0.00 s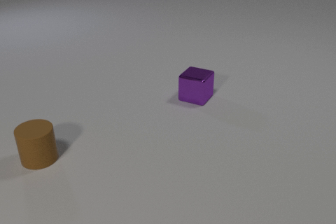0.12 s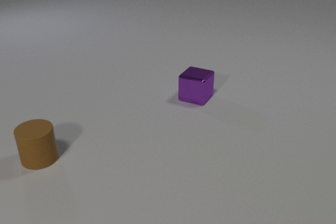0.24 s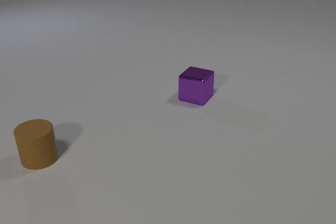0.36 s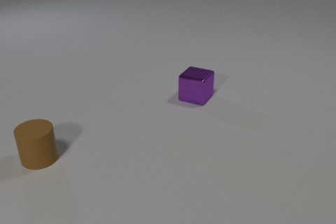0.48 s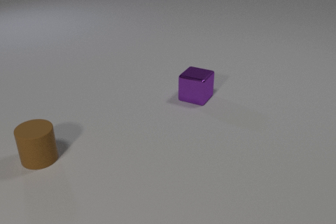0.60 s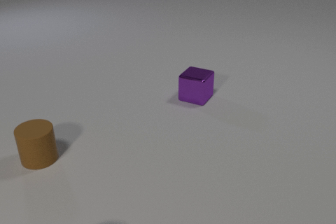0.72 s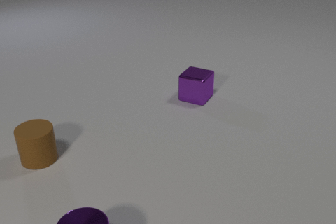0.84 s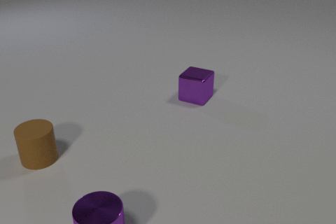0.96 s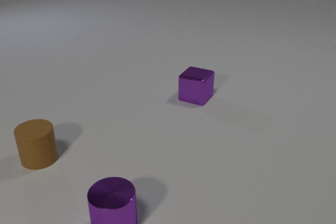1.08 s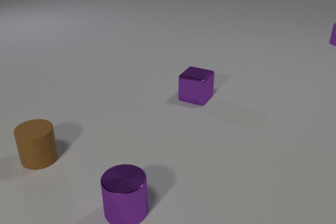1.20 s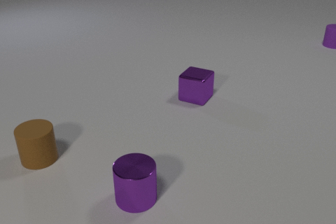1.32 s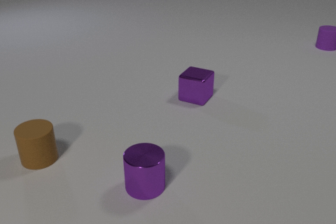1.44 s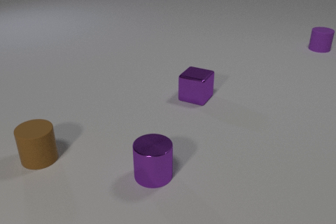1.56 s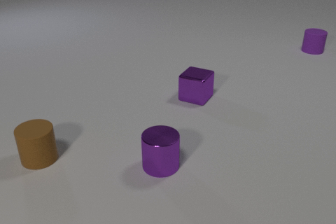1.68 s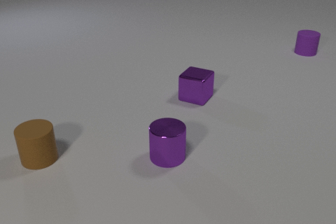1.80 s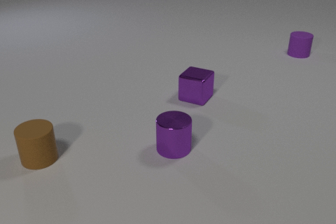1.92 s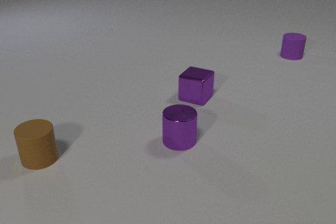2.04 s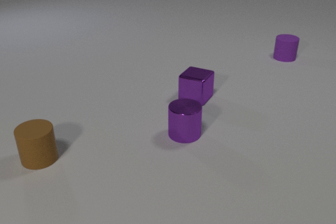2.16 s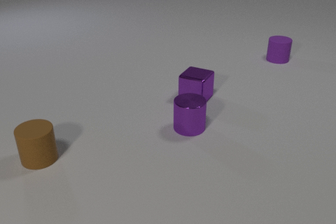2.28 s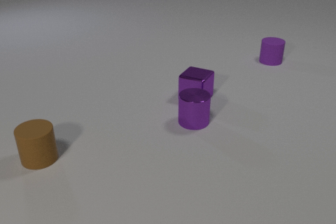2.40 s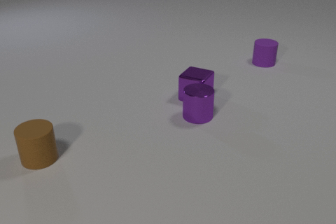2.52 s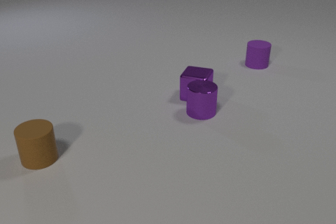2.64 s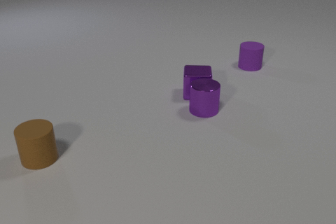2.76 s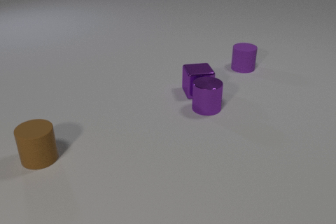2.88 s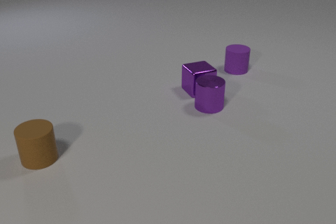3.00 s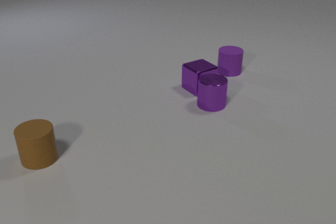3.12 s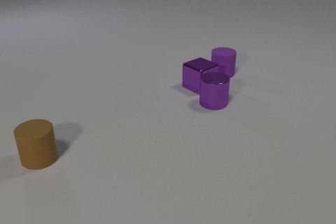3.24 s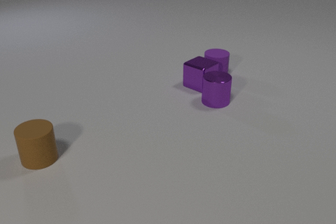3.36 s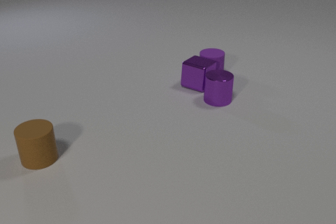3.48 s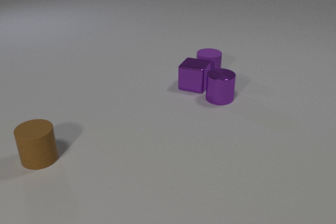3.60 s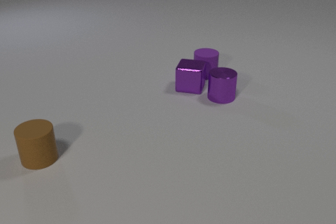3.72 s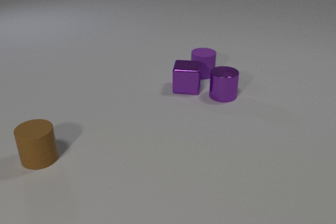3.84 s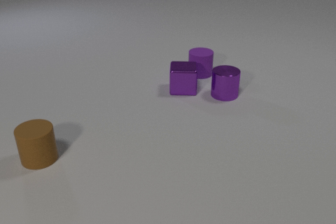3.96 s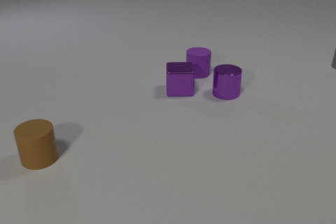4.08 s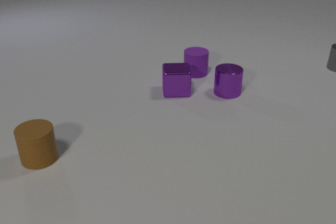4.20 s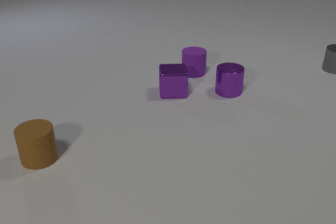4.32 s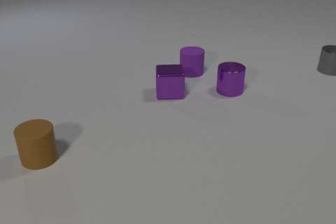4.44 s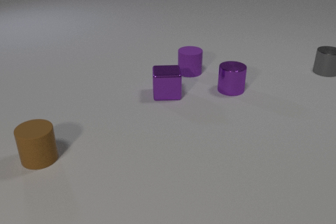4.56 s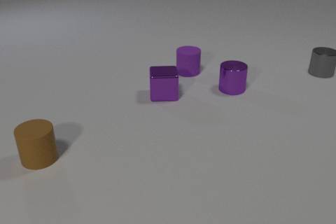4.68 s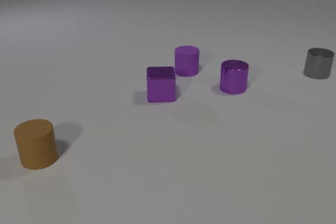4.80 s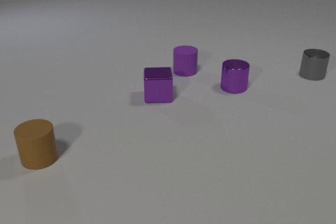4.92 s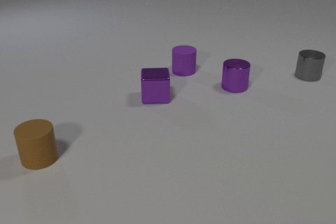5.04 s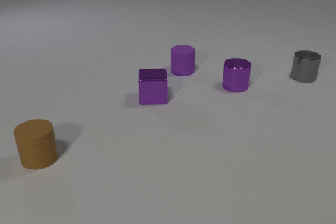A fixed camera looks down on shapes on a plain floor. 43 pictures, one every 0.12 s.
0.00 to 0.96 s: The purple metal cylinder comes in at the bottom edge, slides away from the camera and to the right.
0.96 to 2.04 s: The purple metal cylinder slides away from the camera and to the right. The purple rubber cylinder comes in at the right edge, slides toward the camera and to the left.
2.04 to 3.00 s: The purple metal cylinder slides away from the camera and to the right. The purple metal cube slides away from the camera, spins counterclockwise seen from above by about 60 degrees, its near face sliding to the right. The purple rubber cylinder slides to the left and toward the camera. The purple metal cylinder and the purple metal cube collide.
3.00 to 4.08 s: The purple metal cylinder slides away from the camera and to the right. The purple metal cube slides to the left, spins so that its near face slides to the right, counterclockwise seen from above. The gray metal cylinder comes in at the right edge, slides toward the camera and to the left. The purple rubber cylinder slides to the left. The purple metal cube and the purple rubber cylinder collide.
4.08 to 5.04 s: The purple metal cylinder slides away from the camera and to the right. The purple metal cube slides to the left and toward the camera. The gray metal cylinder slides toward the camera and to the left. The purple rubber cylinder slides to the left.
How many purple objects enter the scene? 2.
What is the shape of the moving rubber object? cylinder.
How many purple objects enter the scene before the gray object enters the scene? 2.
